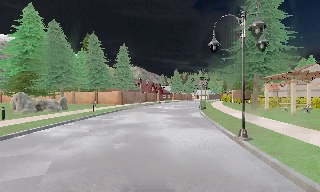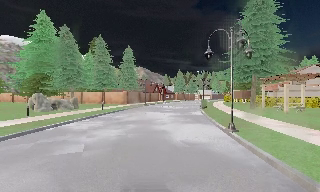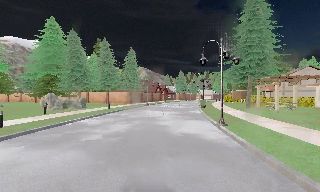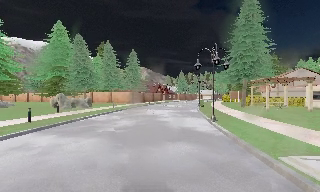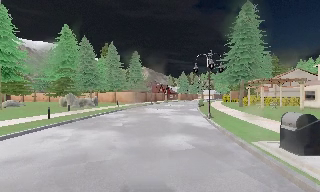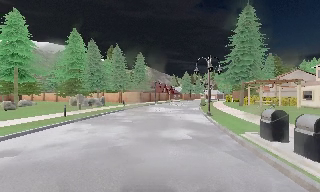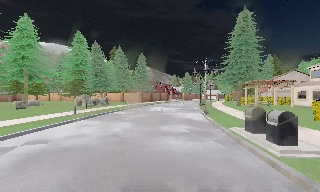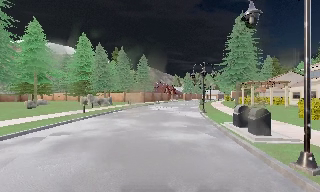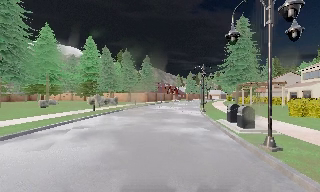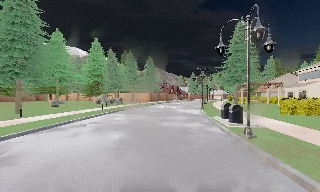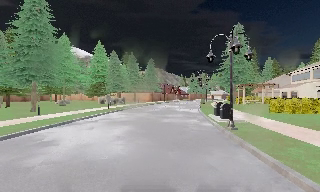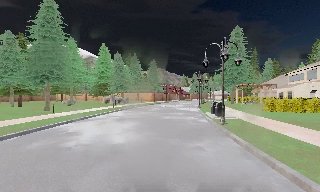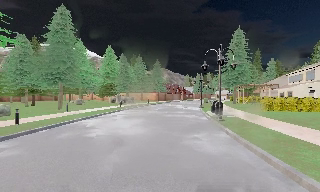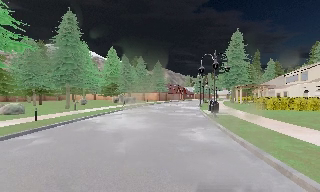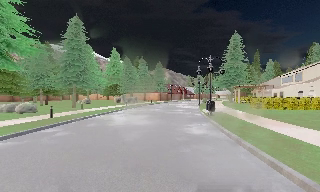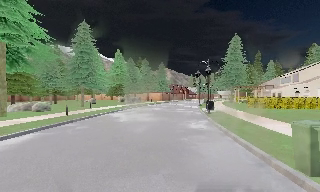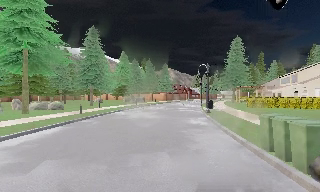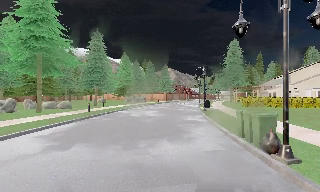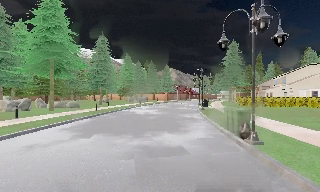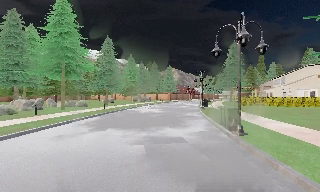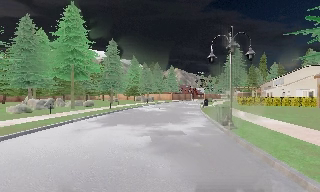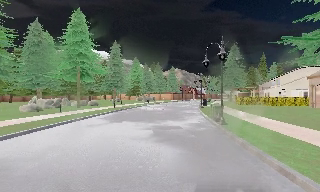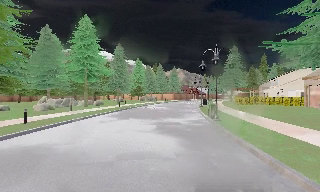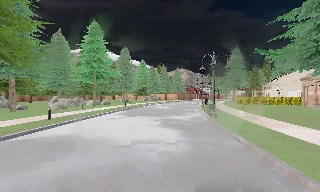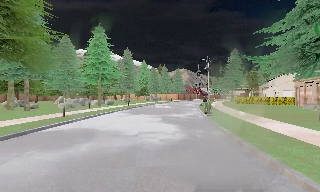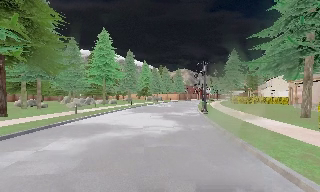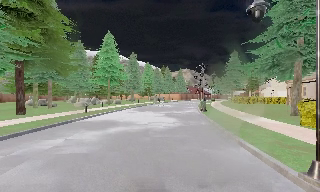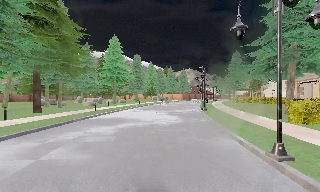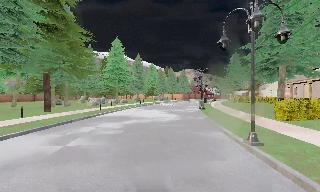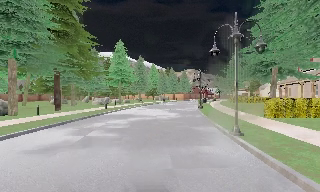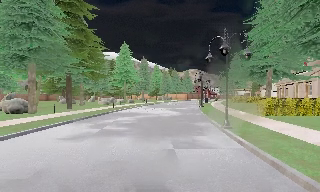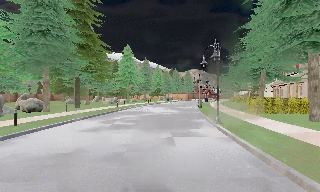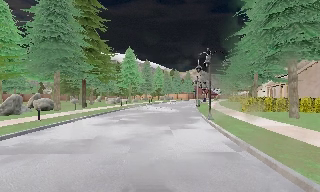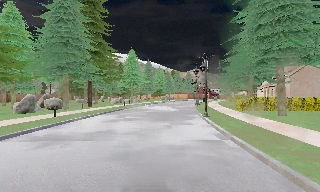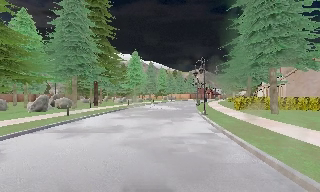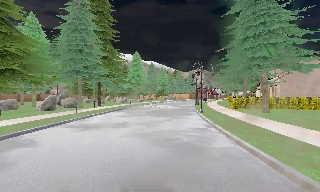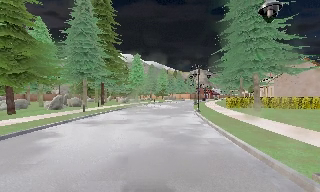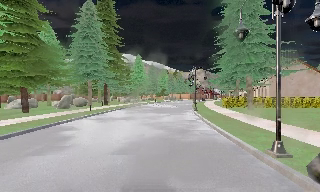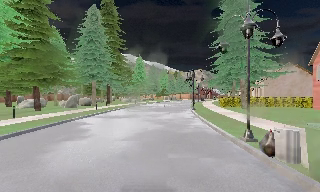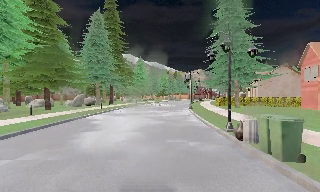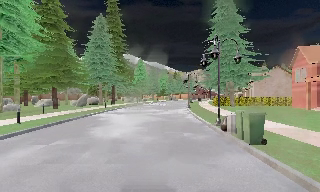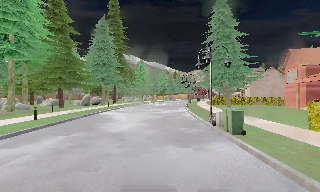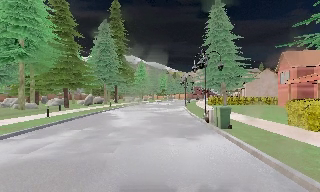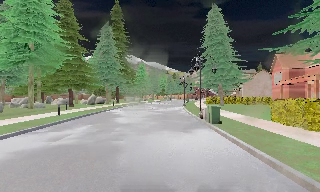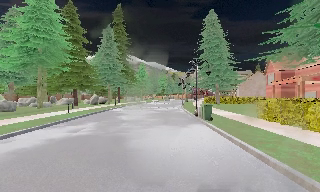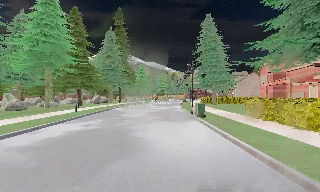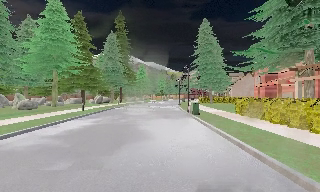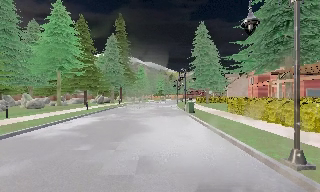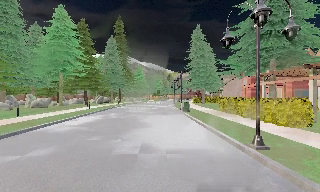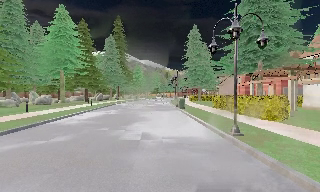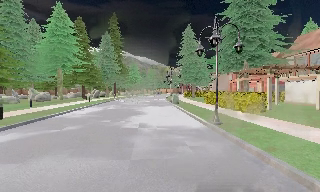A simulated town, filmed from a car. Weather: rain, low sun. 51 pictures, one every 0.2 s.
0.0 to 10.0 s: The scene slides to the right, as the camera pans about 20 degrees to its left. It travels backward, about 70 m, so what stands in front gets smaller.
The film runs backward here.
